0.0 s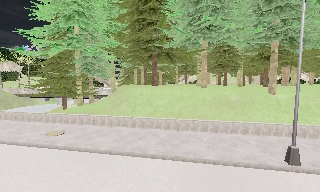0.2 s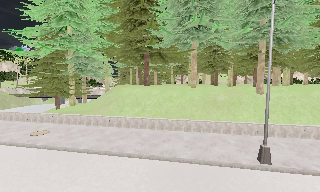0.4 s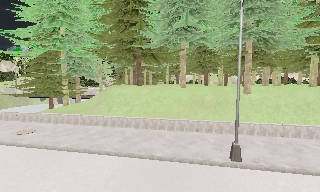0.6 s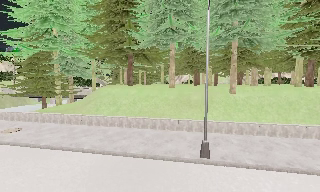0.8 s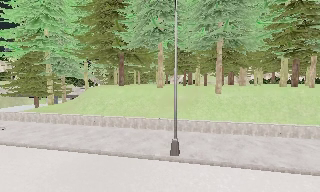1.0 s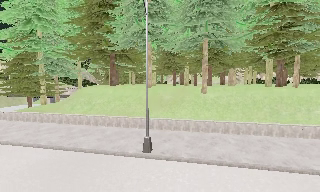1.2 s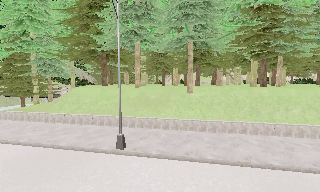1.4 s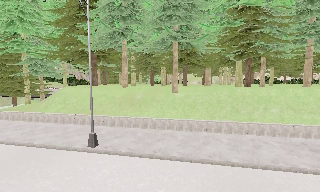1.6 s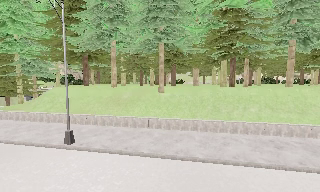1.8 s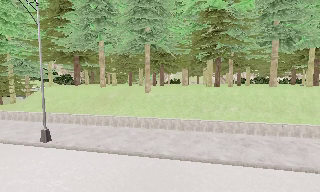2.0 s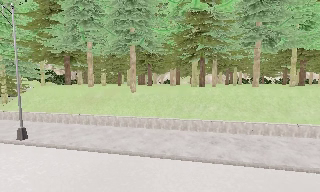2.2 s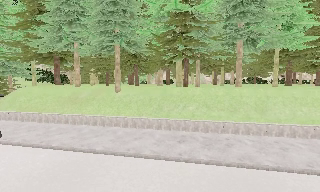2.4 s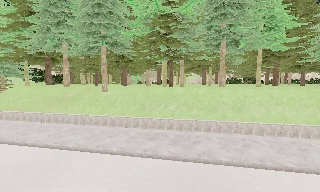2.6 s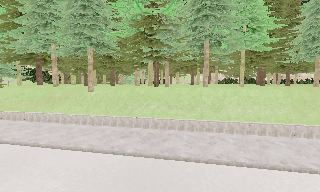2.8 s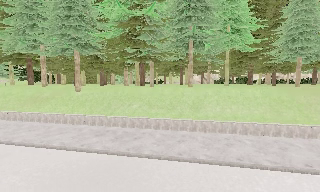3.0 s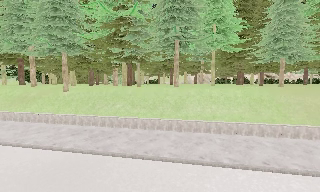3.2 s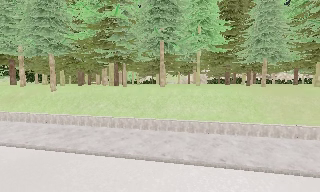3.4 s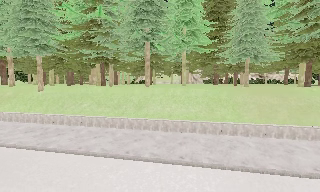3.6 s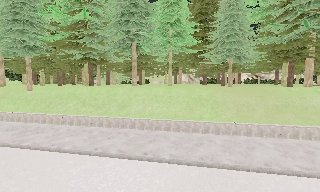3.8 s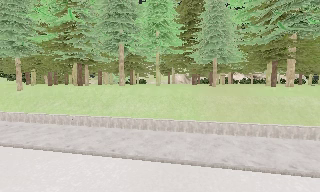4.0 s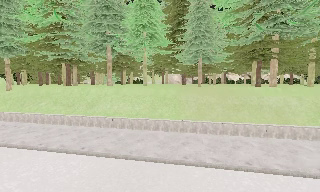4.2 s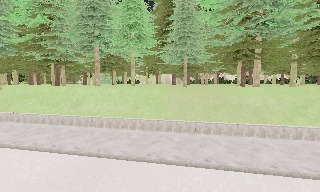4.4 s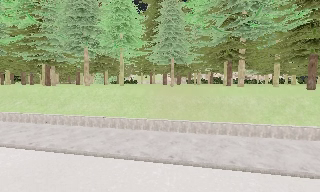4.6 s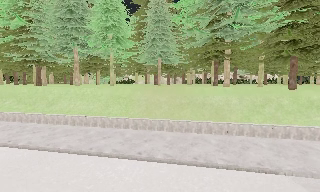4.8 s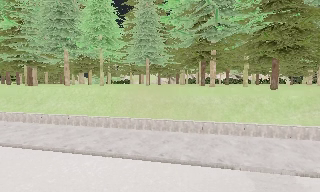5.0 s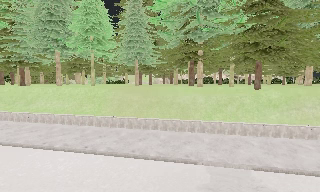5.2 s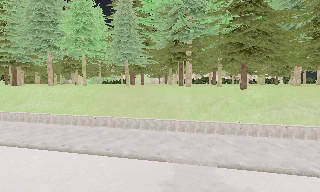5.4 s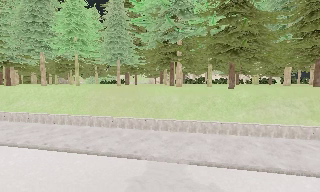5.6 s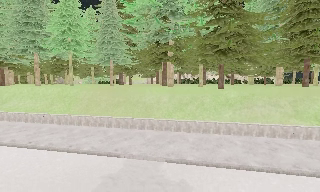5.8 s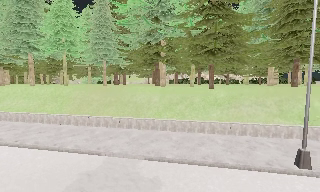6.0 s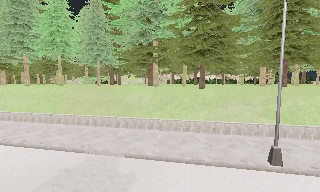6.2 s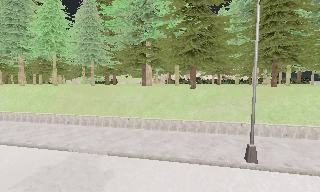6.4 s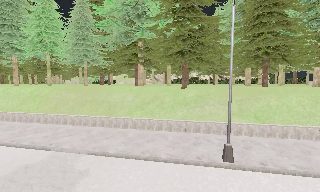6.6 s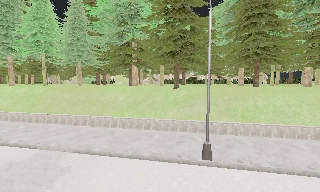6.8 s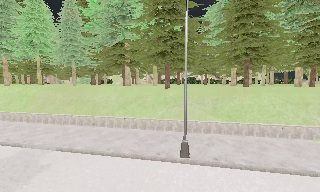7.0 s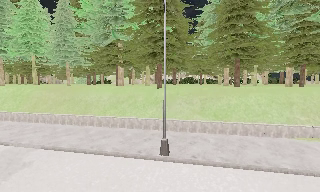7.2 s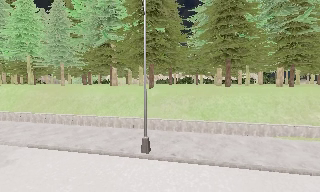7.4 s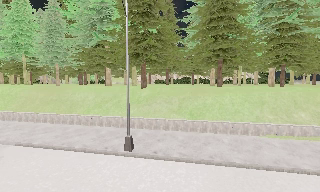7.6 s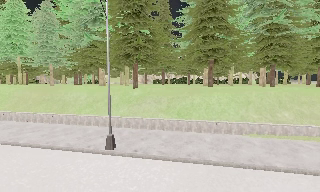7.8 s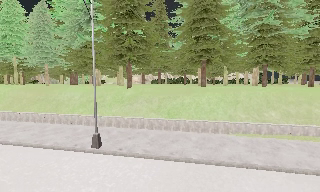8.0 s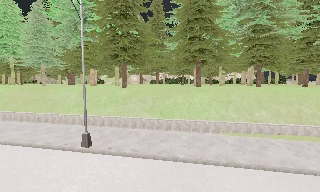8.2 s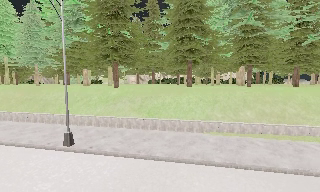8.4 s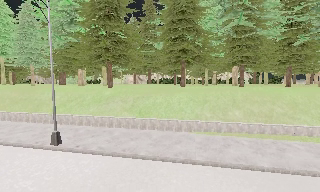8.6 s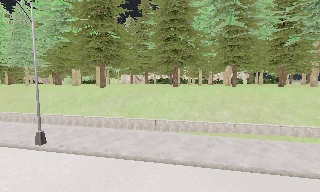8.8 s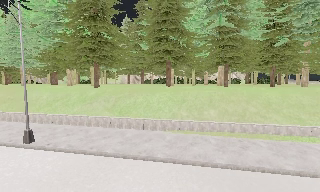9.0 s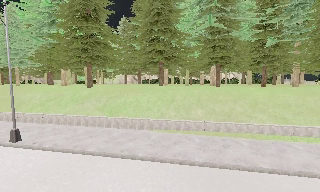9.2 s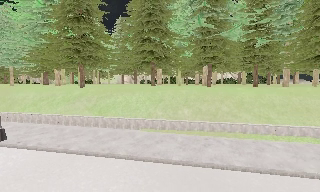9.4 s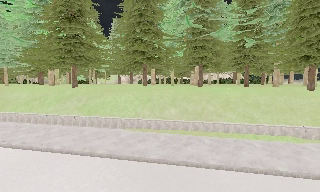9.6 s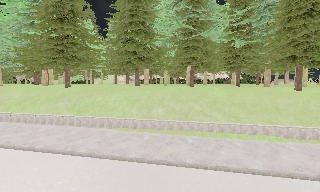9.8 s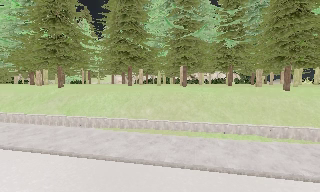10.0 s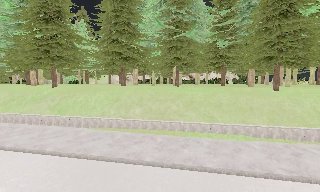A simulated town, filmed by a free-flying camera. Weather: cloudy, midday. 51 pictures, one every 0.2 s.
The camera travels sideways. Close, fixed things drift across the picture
to the left.
0.0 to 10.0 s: The camera travels to its right, about 60 m, so close, fixed things drift to the left. It loses speed.
The film runs forward here.
